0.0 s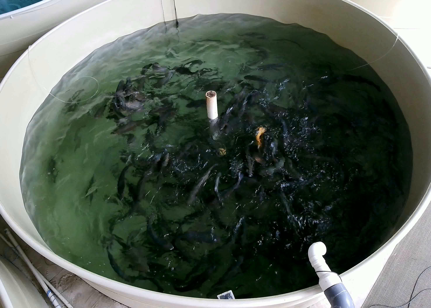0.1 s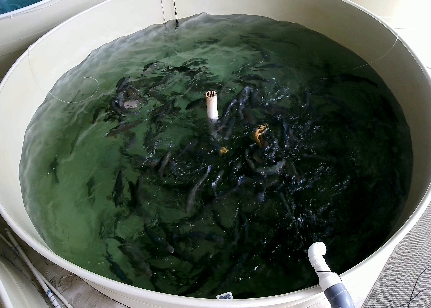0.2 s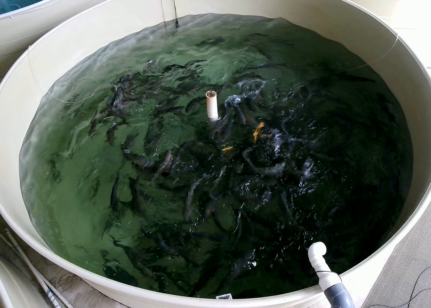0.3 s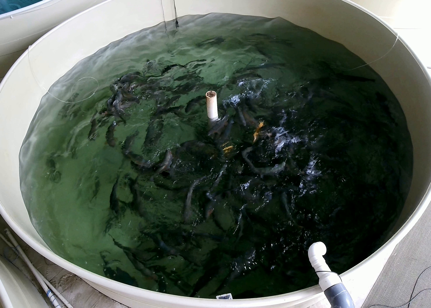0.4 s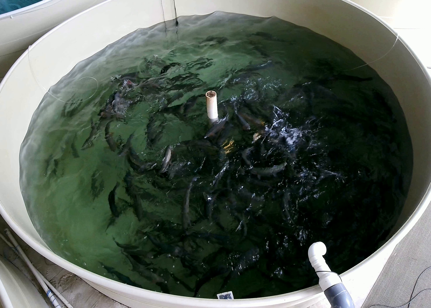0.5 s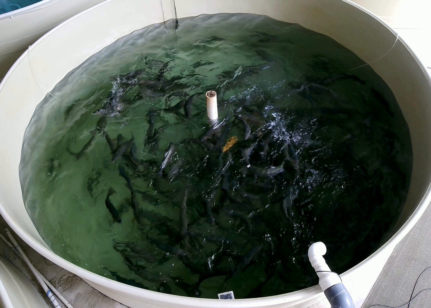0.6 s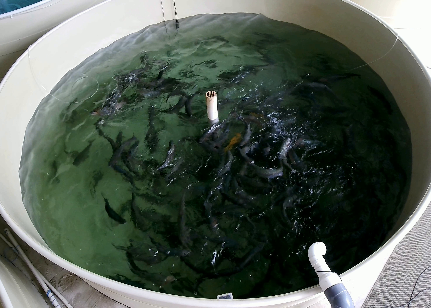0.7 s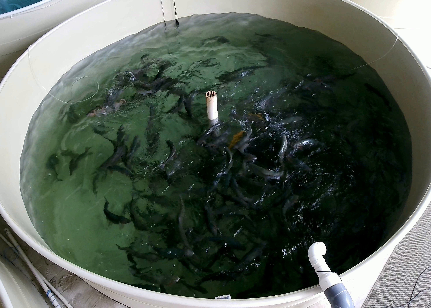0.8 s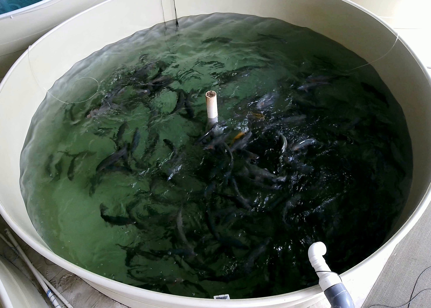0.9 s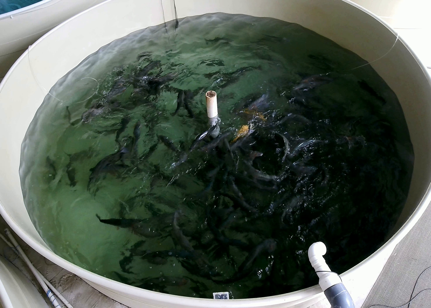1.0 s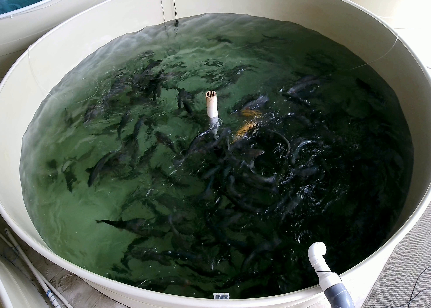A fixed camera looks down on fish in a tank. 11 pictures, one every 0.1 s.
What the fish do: Weak feeding.
